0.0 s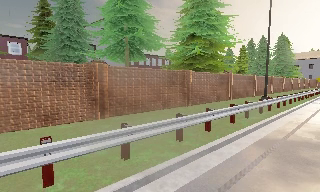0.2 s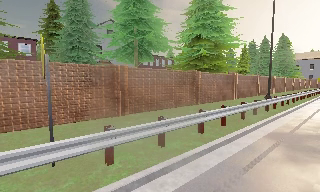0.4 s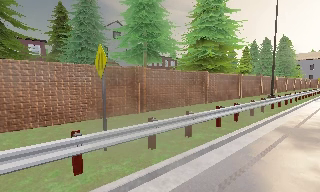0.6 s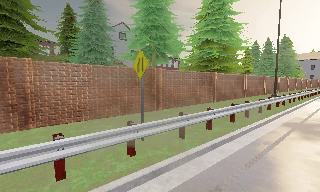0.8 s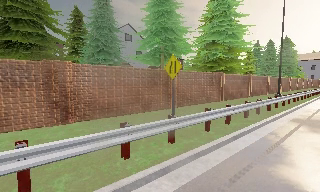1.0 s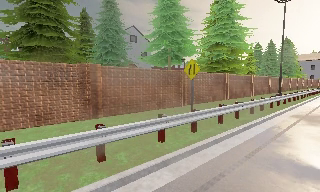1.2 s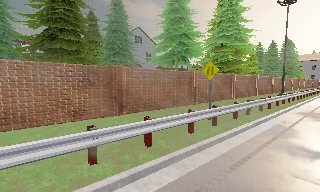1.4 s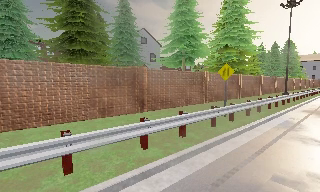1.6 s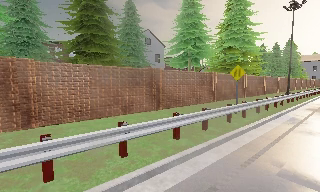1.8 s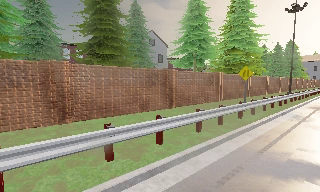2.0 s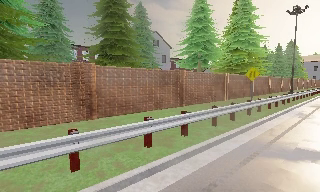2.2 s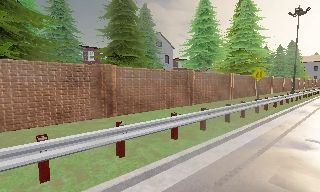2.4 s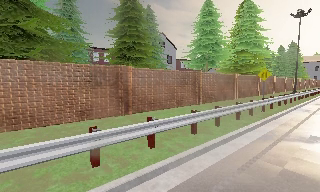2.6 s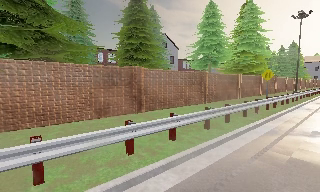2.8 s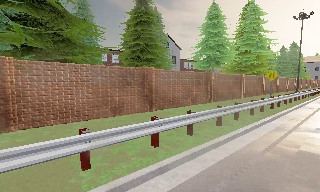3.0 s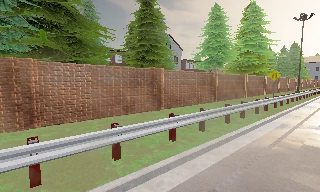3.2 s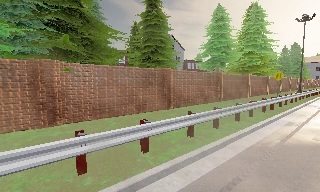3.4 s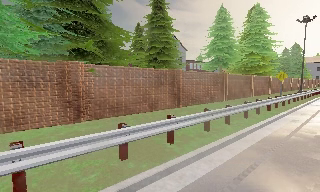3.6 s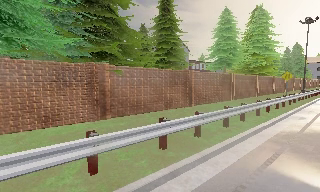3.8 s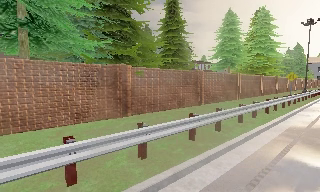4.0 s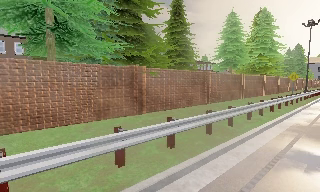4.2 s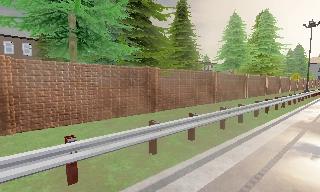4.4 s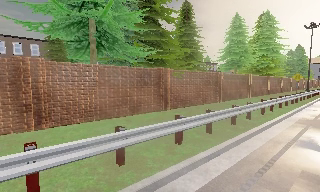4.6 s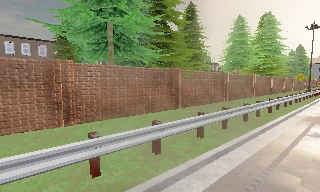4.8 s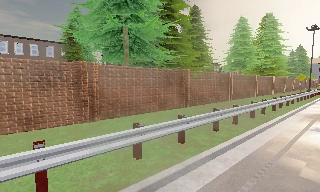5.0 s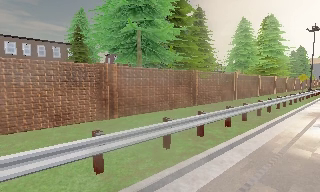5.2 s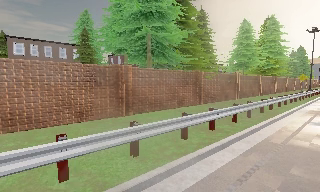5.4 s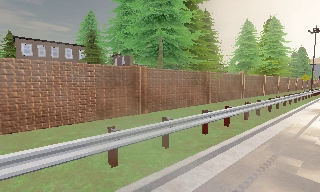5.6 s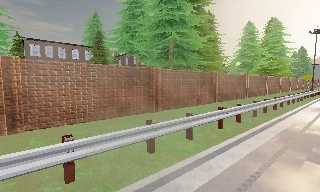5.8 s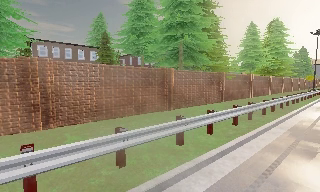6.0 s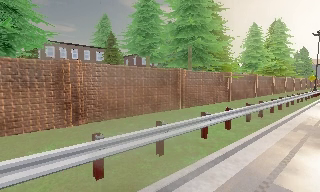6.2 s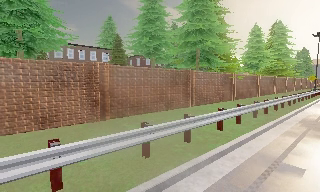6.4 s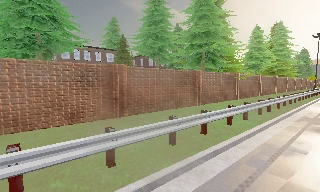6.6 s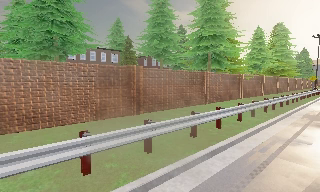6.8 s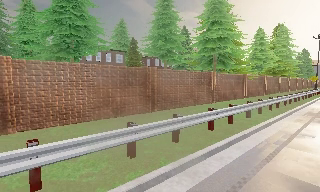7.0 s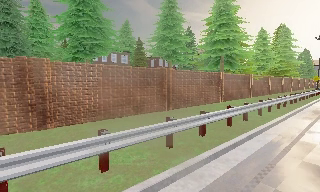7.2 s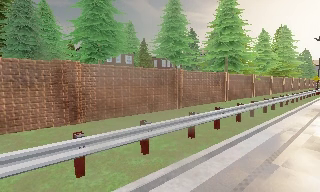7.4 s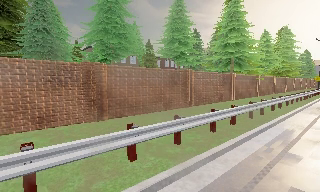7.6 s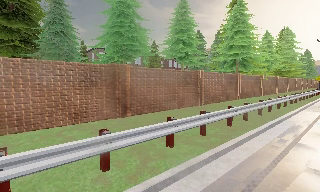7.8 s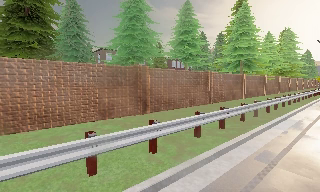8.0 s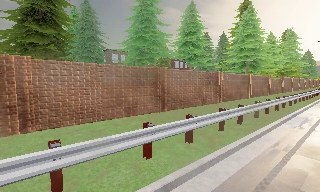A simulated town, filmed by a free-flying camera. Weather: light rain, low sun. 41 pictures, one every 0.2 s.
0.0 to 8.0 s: The camera travels to its left and backward, about 40 m, so close, fixed things drift to the right.
The film runs backward here.
